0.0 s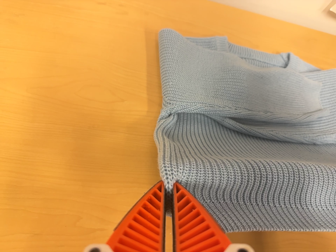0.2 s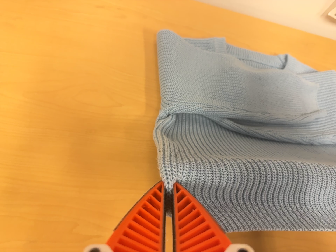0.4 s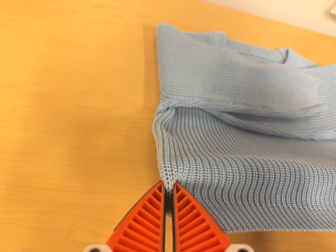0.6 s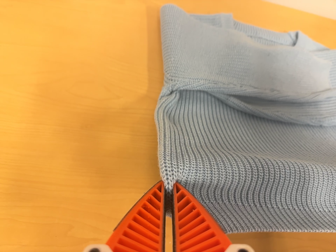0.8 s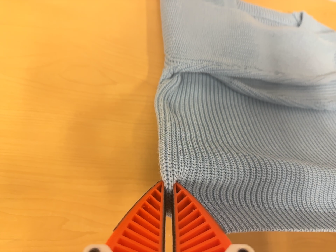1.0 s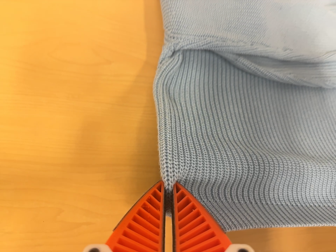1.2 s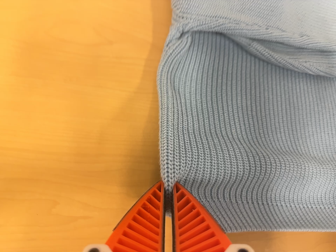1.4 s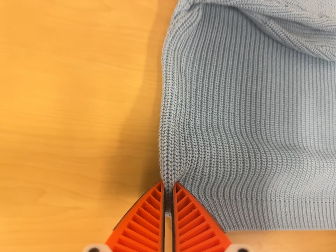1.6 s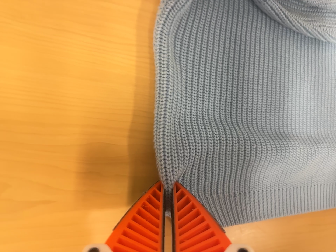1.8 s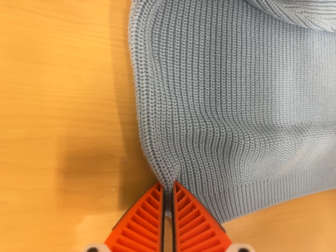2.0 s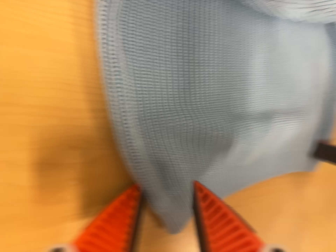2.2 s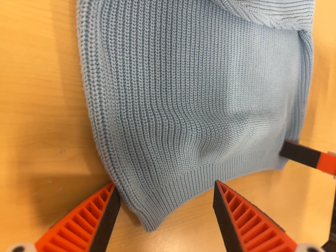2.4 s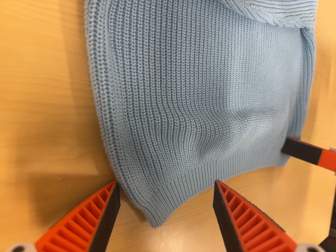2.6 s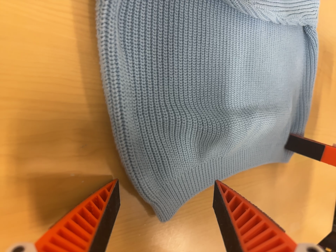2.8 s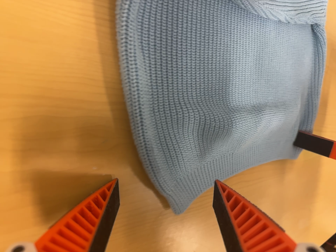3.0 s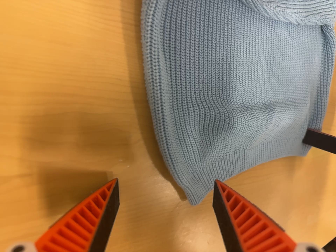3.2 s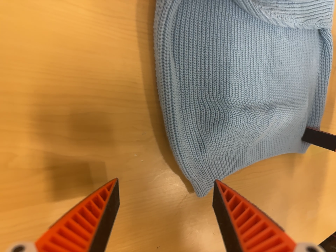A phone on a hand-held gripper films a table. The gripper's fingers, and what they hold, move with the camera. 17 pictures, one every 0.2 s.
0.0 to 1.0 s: The camera travels forward, about 7 cm, so what stands in front looms larger. Its aim tips toward the bottom of its view by about 10 degrees, and the scene shifts upward.
1.0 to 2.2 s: The camera pans to its right by about 25 degrees. It travels forward, about 10 cm, so what stands in front looms larger. Its aim tips toward the bottom of its view by about 25 degrees, and the scene shifts upward.
2.2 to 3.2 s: The camera travels backward, about 7 cm, so what stands in front gets smaller.
The film runs backward here.
